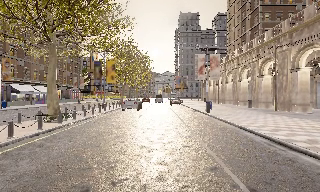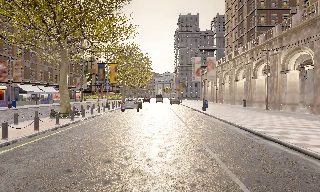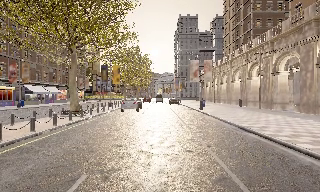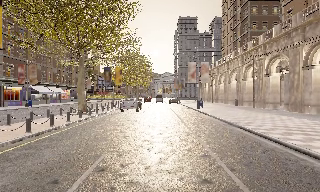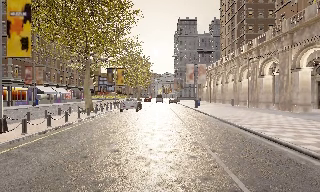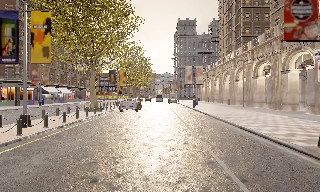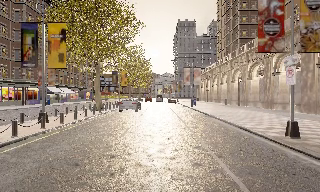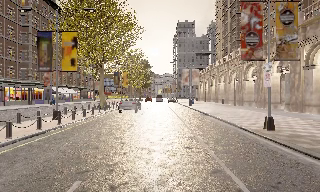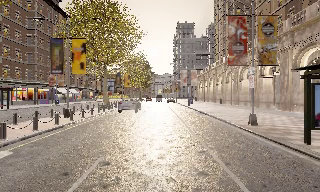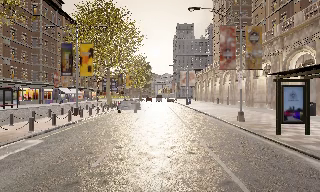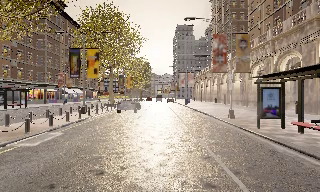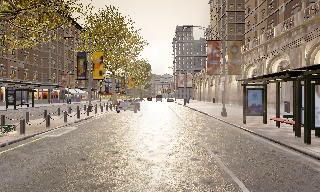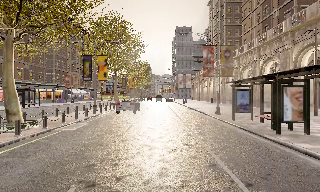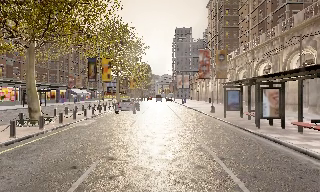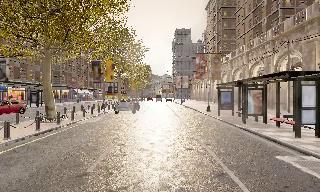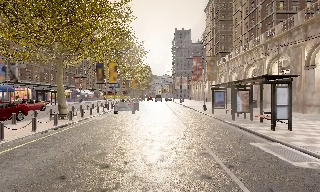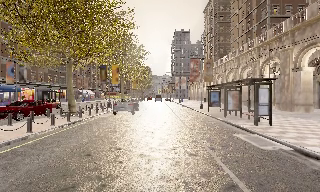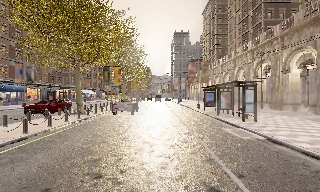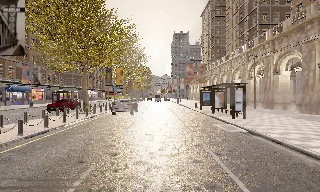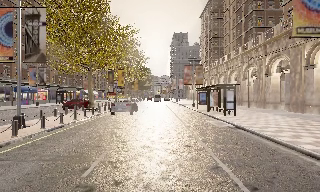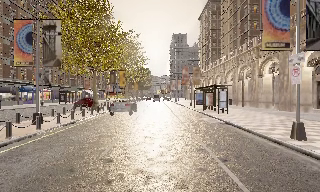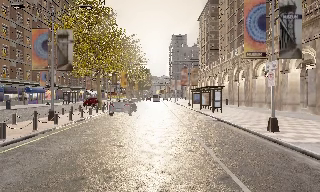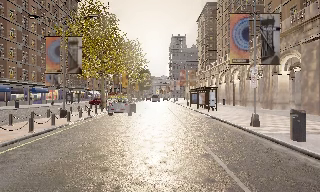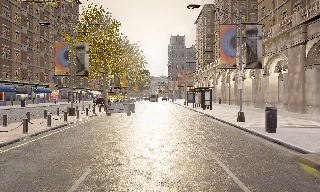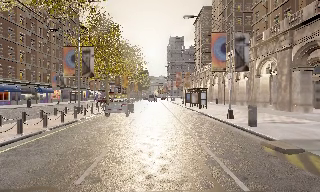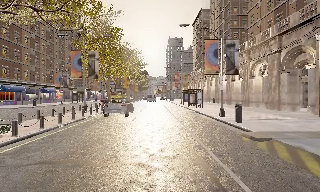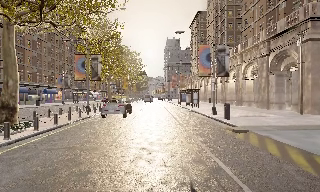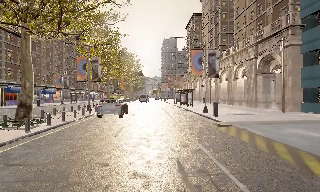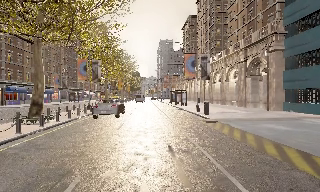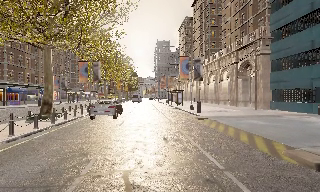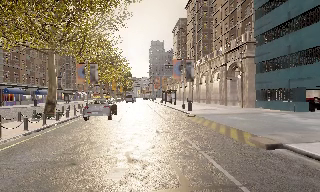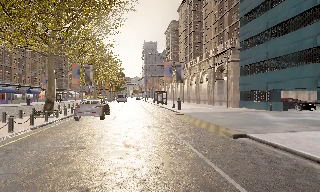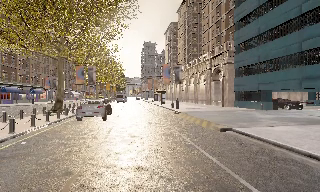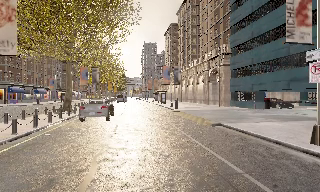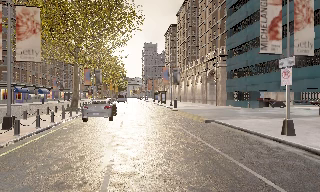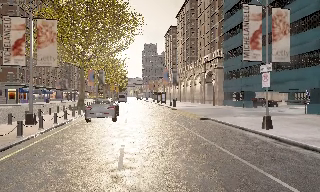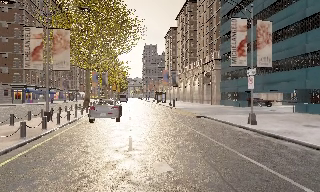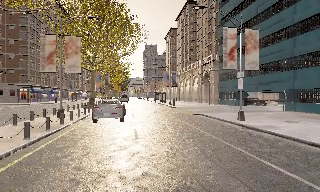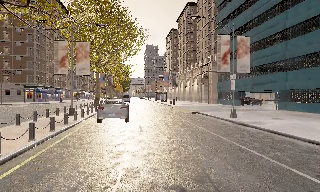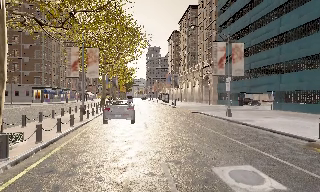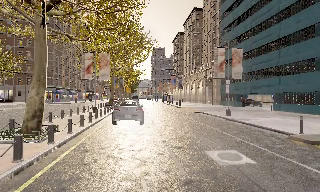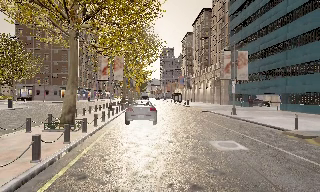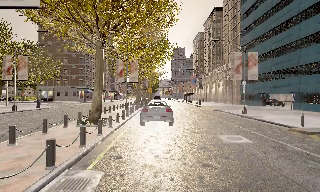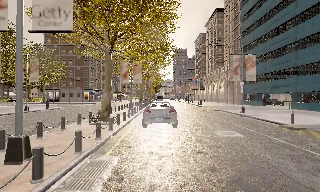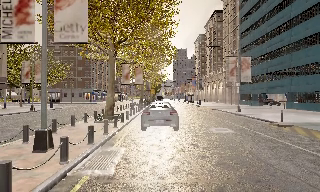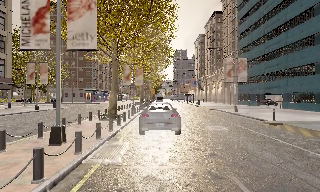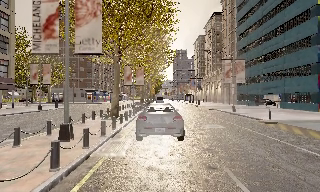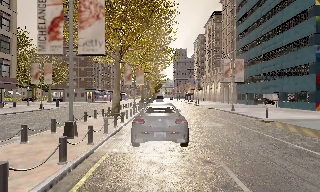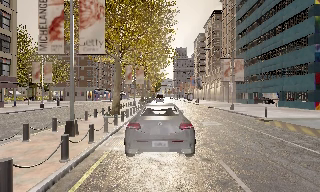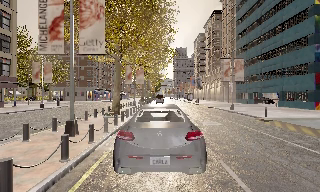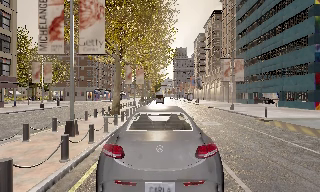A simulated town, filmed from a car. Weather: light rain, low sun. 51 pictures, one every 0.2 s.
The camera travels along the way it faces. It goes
backward.
0.0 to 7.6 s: The camera swings to its right by about 10 degrees, and the scene slides to the left. It travels backward, about 55 m, so what stands in front gets smaller.
7.6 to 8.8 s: The camera swings to its left by about 10 degrees, and the scene slides to the right. It travels backward, about 7 m, so what stands in front gets smaller.
8.8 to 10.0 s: The camera travels backward, about 1.5 m, so what stands in front gets smaller. It loses speed.
The film runs backward here.
